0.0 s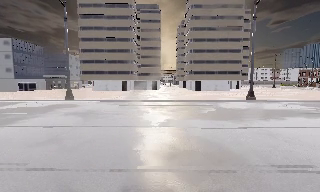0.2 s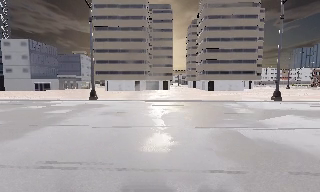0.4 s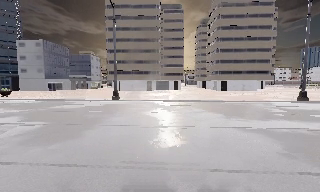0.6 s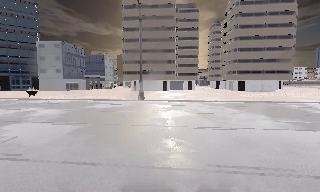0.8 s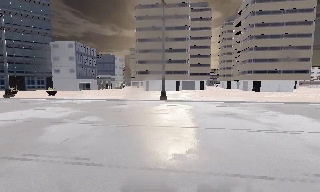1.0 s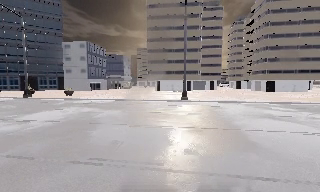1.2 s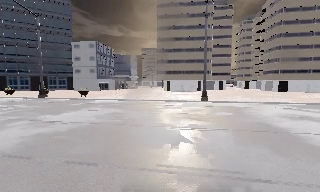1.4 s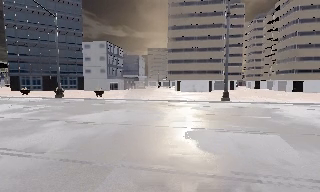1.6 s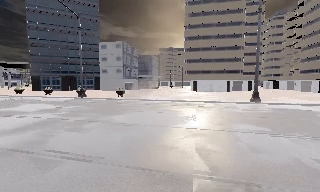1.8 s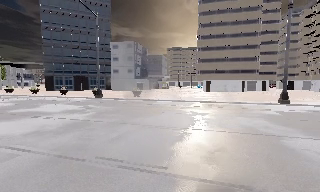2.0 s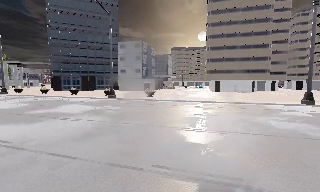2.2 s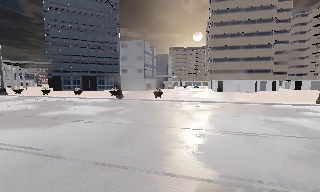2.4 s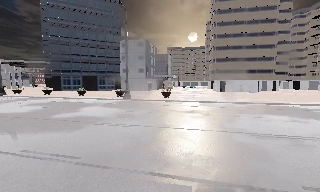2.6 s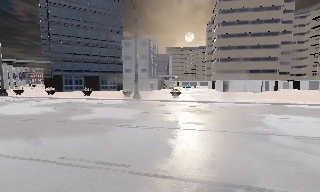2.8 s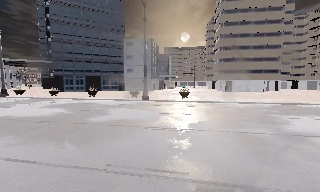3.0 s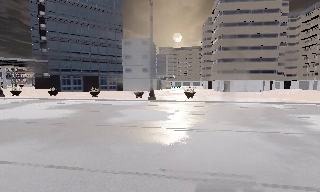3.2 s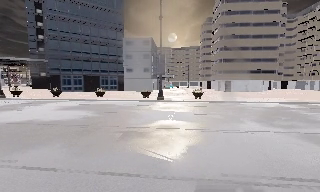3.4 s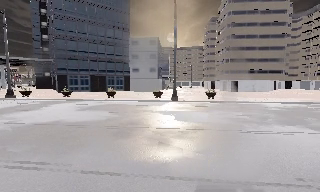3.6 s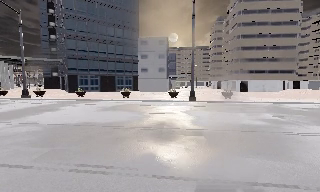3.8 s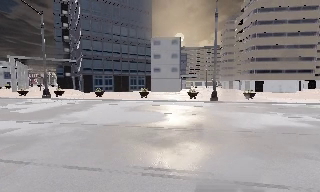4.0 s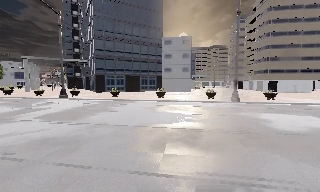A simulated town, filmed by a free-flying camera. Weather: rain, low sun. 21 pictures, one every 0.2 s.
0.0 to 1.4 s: The camera pans to its left, which is counterclockwise from overhead, by about 10 degrees. It travels to its left, about 14 m, so close, fixed things drift to the right.
1.4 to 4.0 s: The camera travels to its left, about 20 m, so close, fixed things drift to the right.
The film runs backward here.
